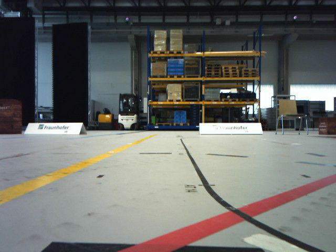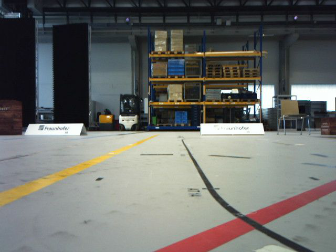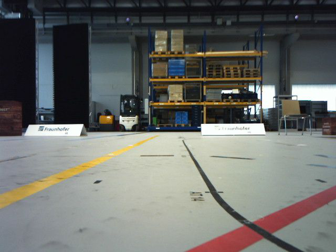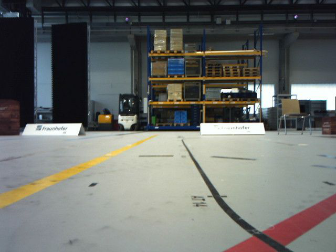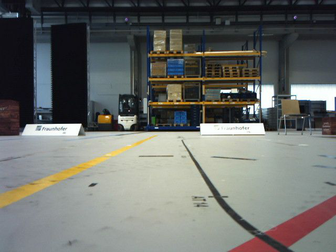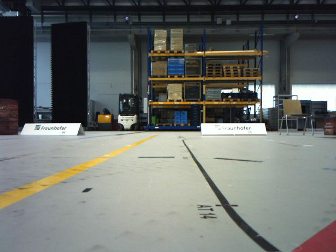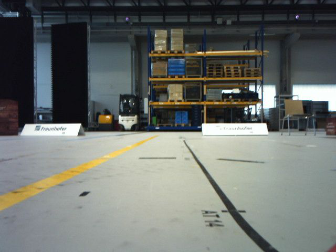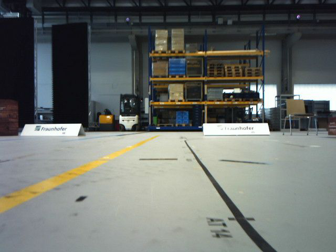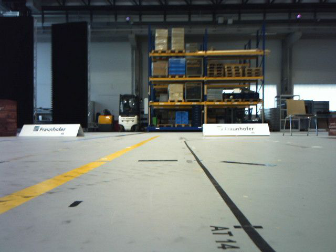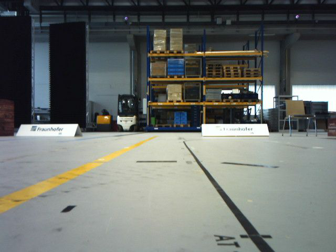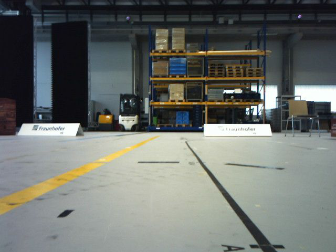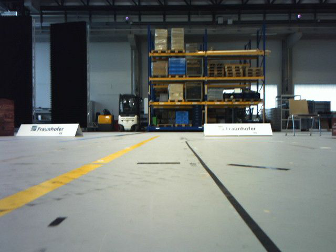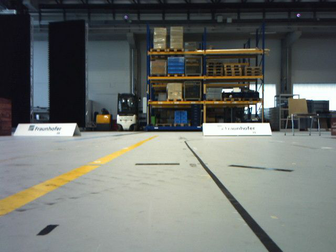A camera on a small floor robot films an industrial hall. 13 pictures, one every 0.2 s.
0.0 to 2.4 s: The camera travels forward, about 0.5 m, so what stands in front looms larger.
The film runs forward here.
